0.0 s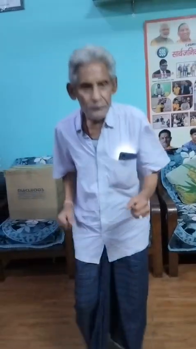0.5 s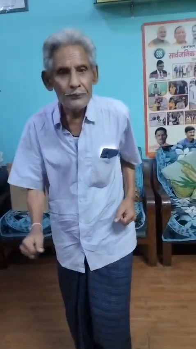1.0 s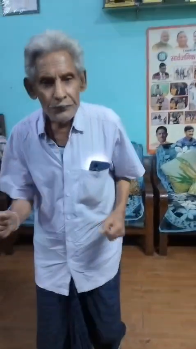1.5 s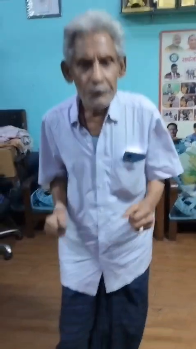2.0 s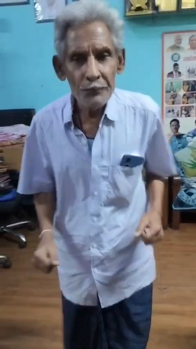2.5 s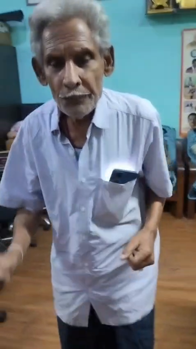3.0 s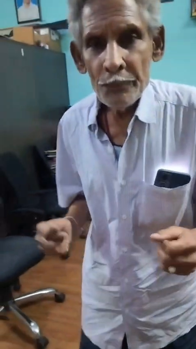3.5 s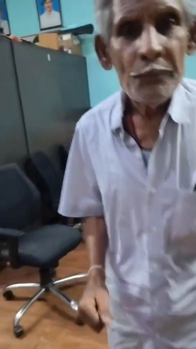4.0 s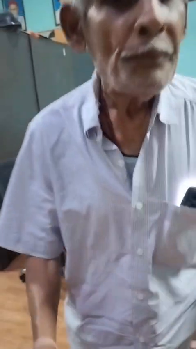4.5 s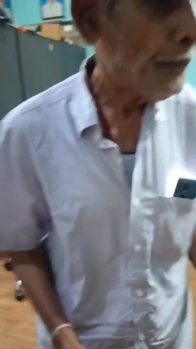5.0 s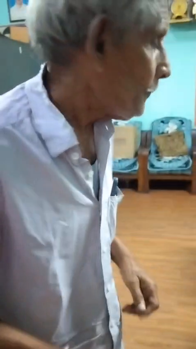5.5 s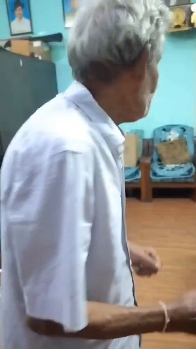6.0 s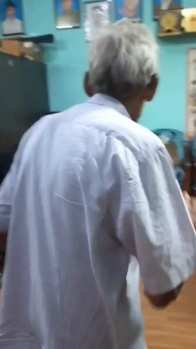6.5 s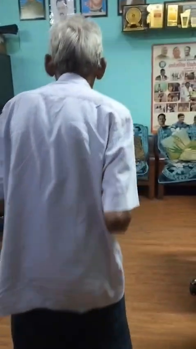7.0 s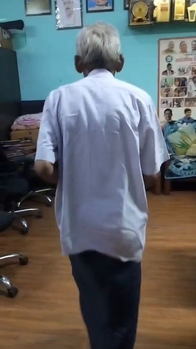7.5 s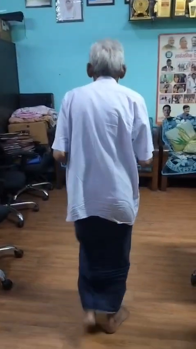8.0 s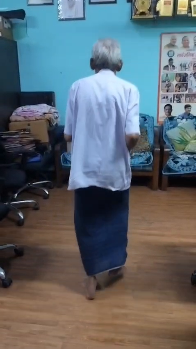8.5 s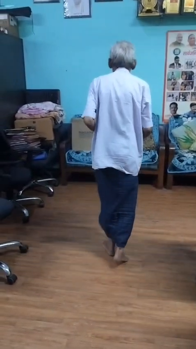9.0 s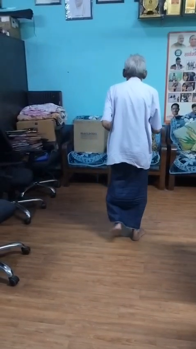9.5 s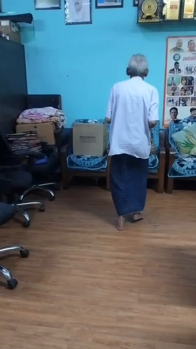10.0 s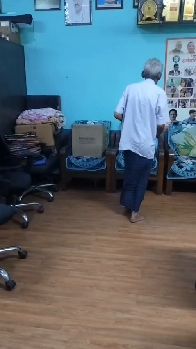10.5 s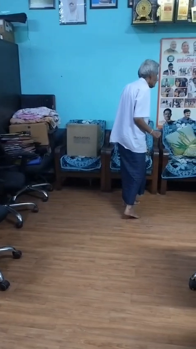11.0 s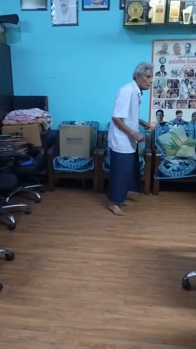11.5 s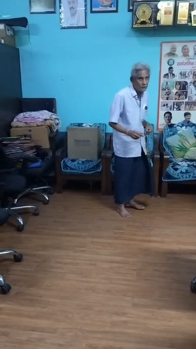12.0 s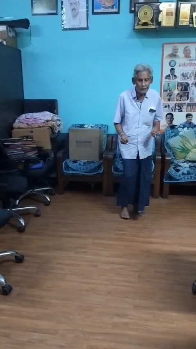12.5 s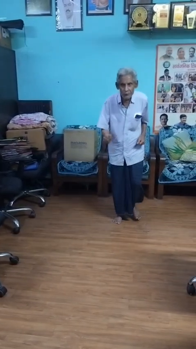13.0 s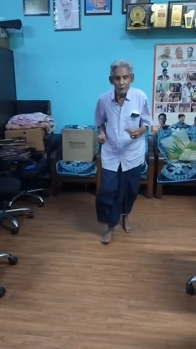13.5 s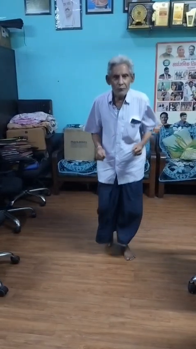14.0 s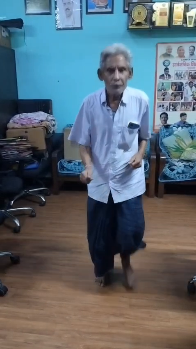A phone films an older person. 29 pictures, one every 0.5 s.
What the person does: Jogging.
